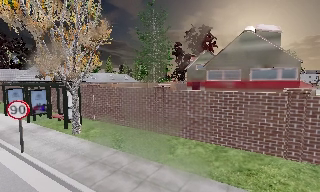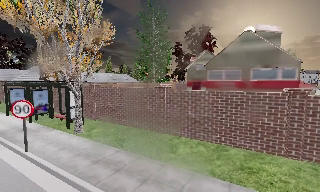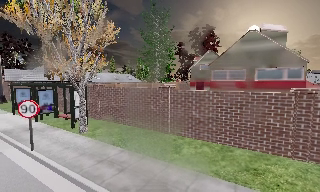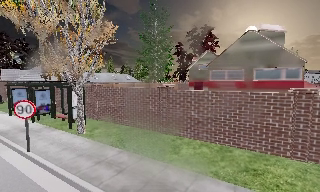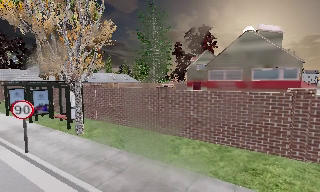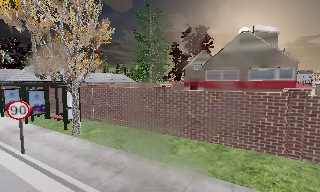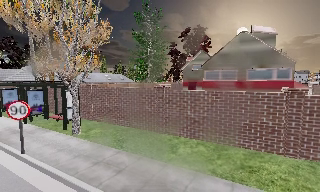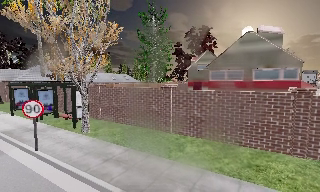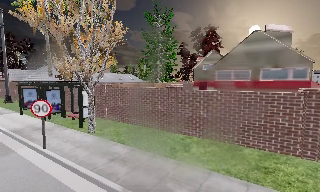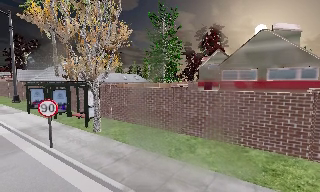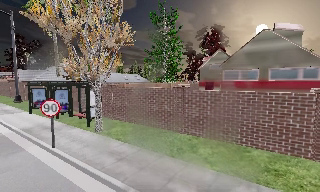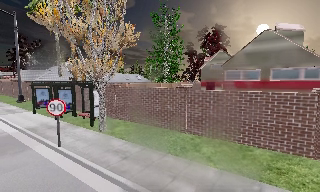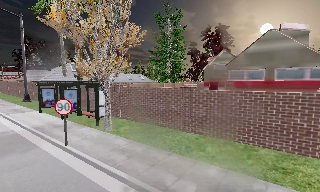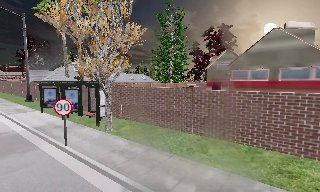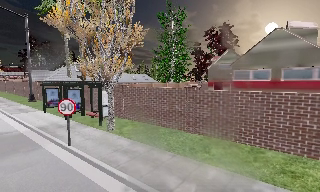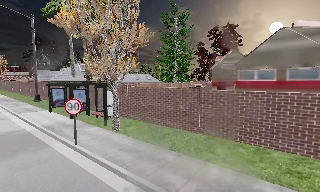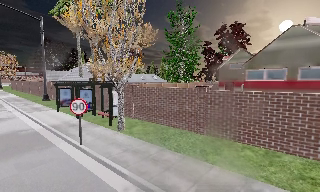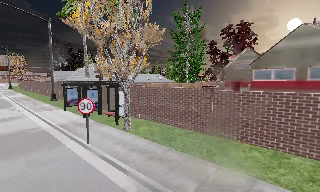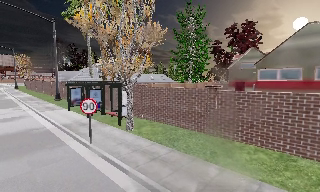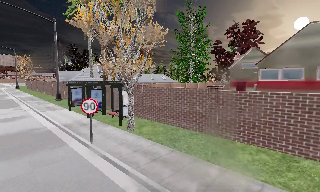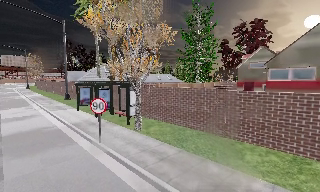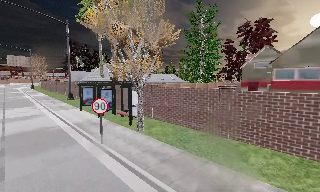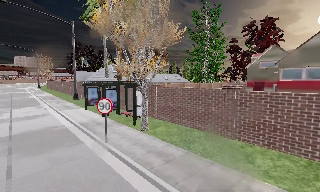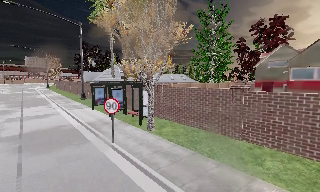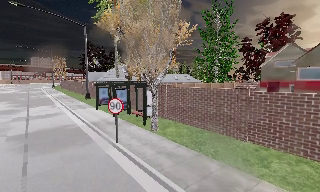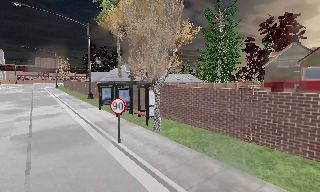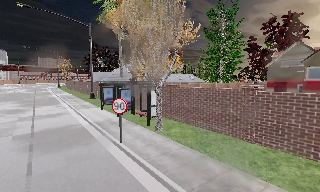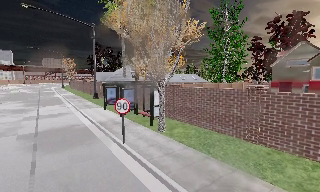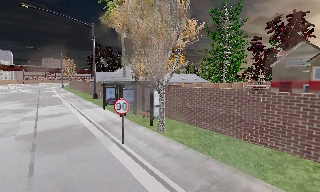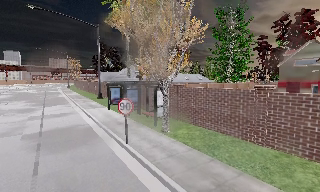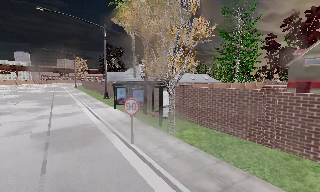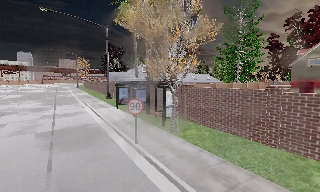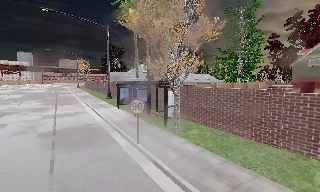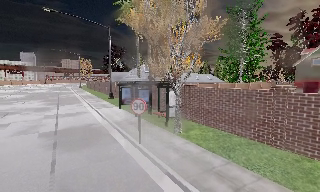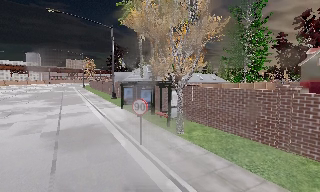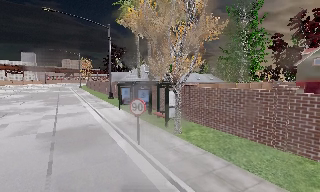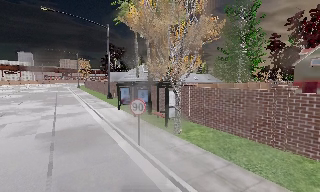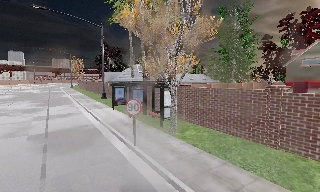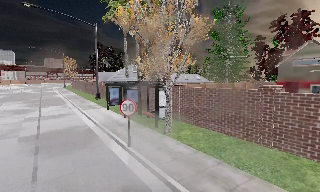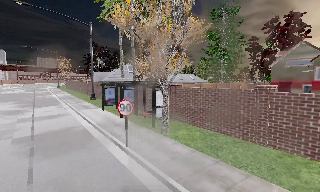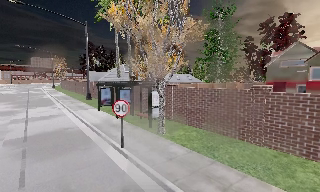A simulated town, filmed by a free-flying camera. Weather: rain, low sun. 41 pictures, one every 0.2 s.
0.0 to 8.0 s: The camera swings to its left by about 20 degrees, and the scene slides to the right. It travels to its left and forward, about 1.5 m, so close, fixed things drift to the right.
The film runs forward here.
